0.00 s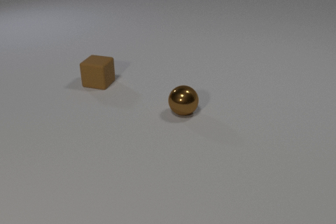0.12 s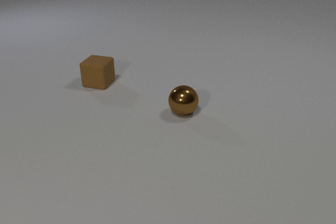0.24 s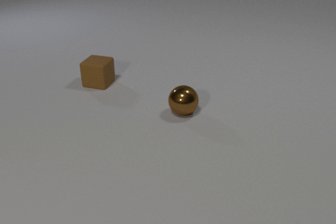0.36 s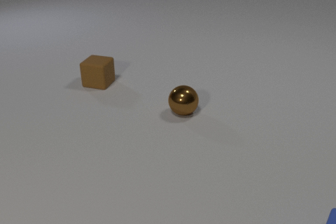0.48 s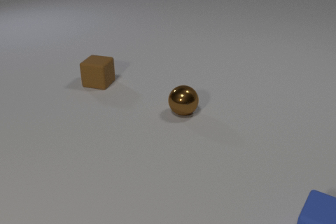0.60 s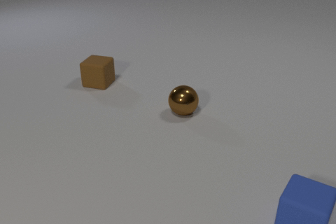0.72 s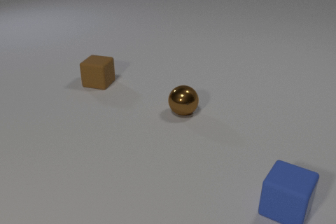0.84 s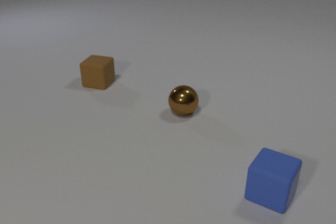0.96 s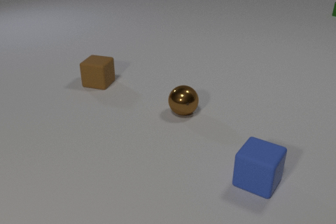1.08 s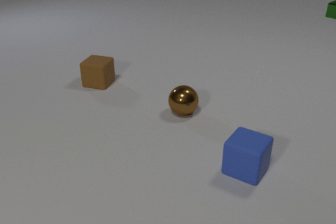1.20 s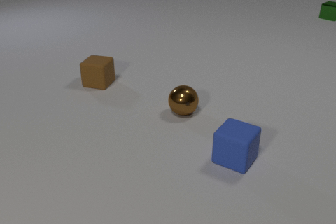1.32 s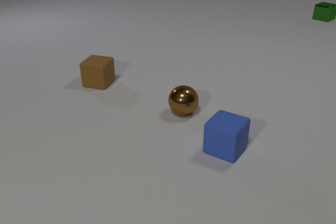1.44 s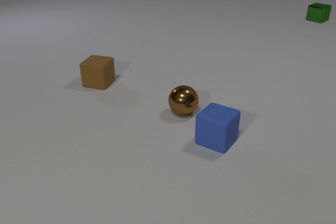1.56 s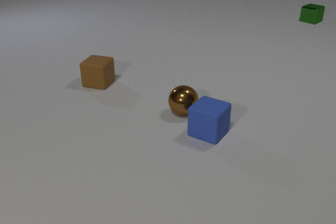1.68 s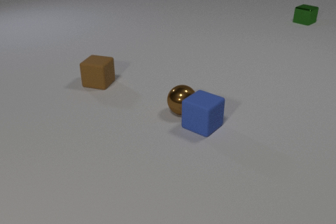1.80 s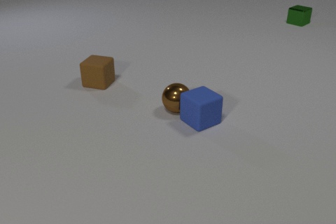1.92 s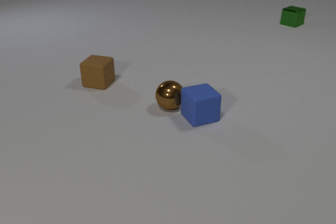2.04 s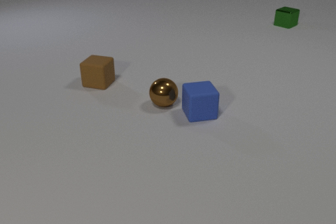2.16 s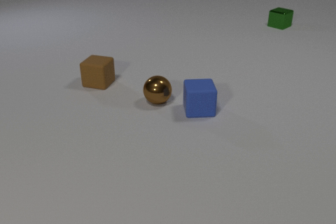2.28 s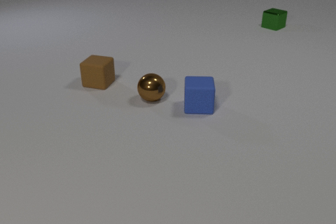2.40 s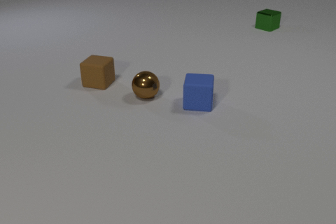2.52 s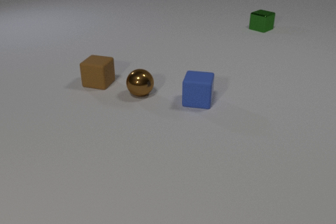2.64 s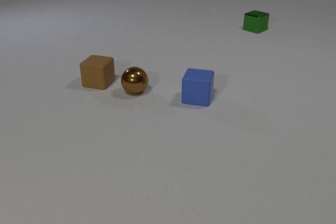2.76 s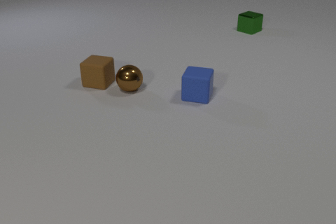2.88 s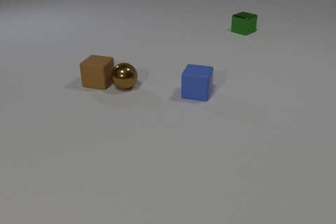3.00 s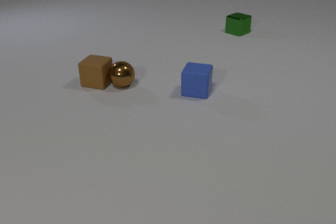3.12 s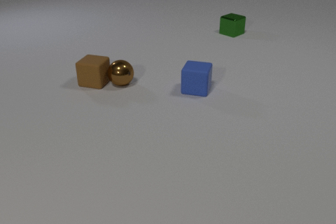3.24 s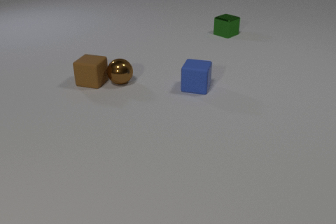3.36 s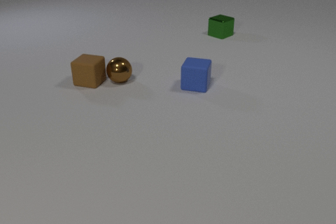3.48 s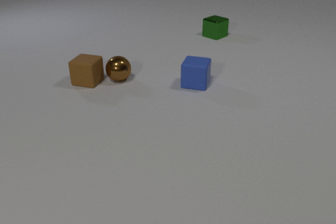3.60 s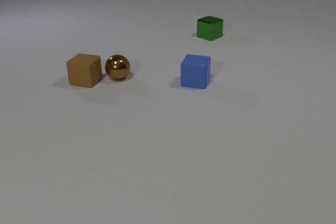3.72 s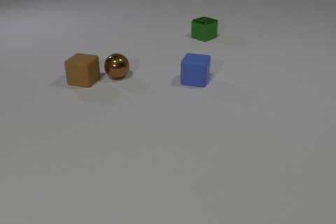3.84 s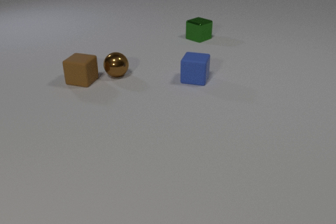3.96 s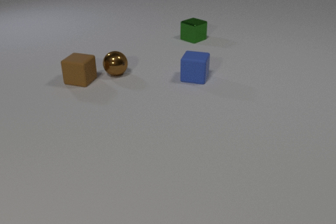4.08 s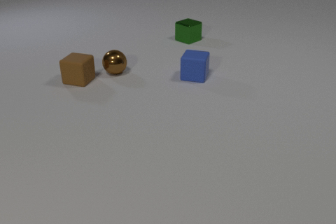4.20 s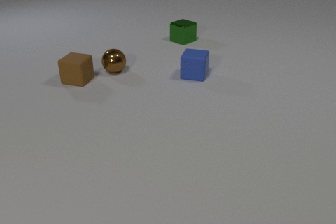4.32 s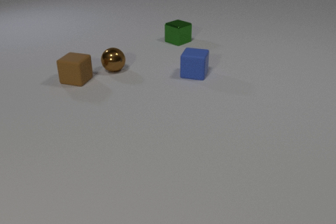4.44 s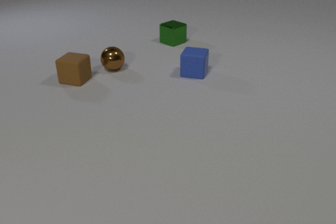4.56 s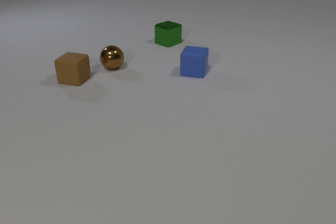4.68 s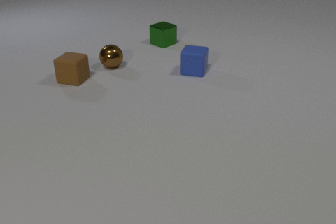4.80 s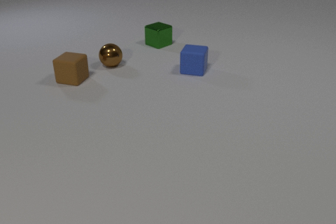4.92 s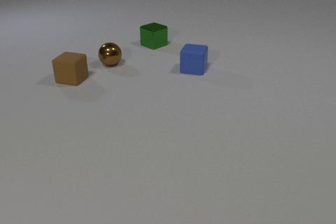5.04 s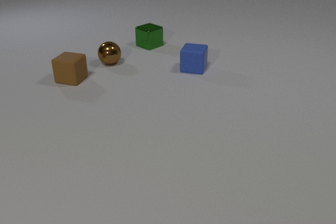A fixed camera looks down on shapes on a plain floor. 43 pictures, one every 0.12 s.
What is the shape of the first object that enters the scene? cube.
What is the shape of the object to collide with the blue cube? sphere.
How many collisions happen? 2.
0.00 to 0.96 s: The blue rubber cube comes in at the bottom edge, slides away from the camera and to the left. The green metal cube comes in at the right edge.
0.96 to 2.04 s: The blue rubber cube slides away from the camera and to the left, spins clockwise seen from above by about 45 degrees, its near face sliding to the left. The brown metal sphere rolls to the left and away from the camera. The green metal cube slides to the left and toward the camera. The blue rubber cube and the brown metal sphere collide.
2.04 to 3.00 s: The blue rubber cube slides away from the camera, spins clockwise seen from above by about 30 degrees, its near face sliding to the left. The brown metal sphere rolls away from the camera and to the left. The green metal cube slides to the left and toward the camera. The brown metal sphere and the brown rubber cube collide.
3.00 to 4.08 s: The blue rubber cube slides away from the camera. The brown metal sphere rolls away from the camera. The brown rubber cube slides to the left and away from the camera. The green metal cube slides to the left and toward the camera.
4.08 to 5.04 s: The blue rubber cube slides away from the camera. The brown metal sphere rolls away from the camera. The brown rubber cube slides to the left. The green metal cube slides to the left and toward the camera.
